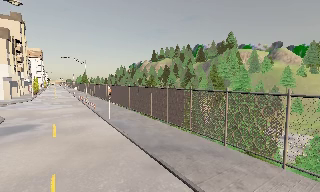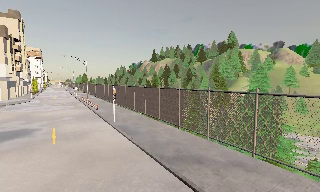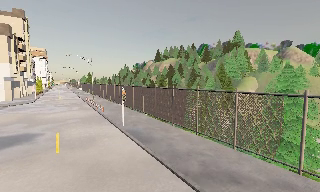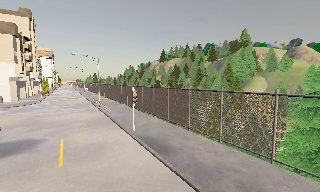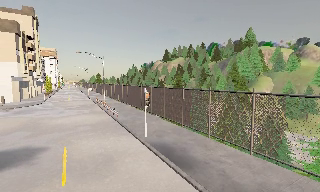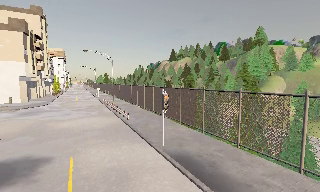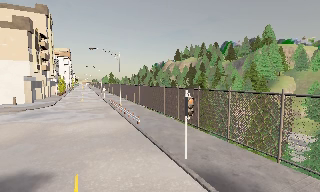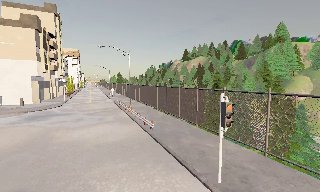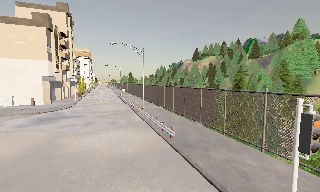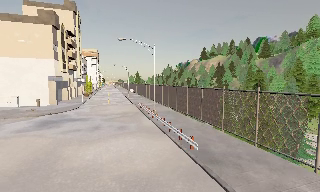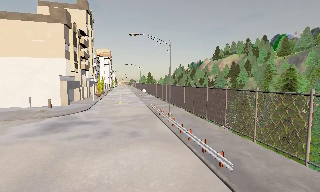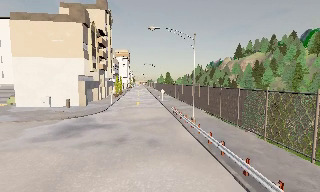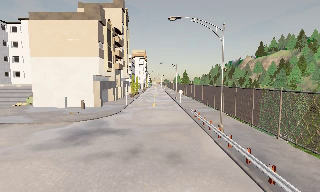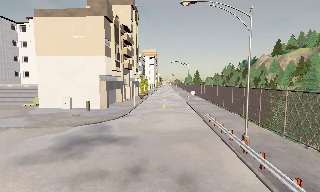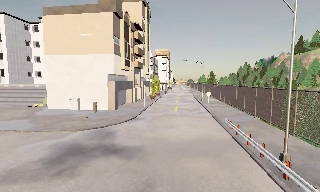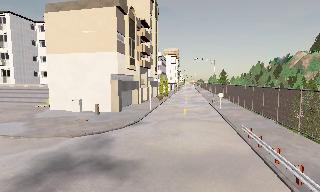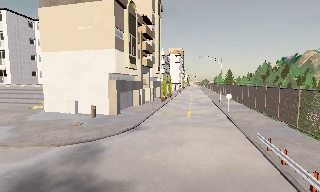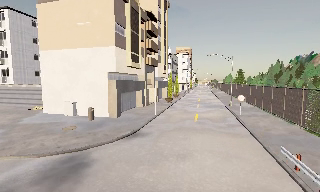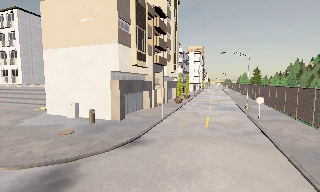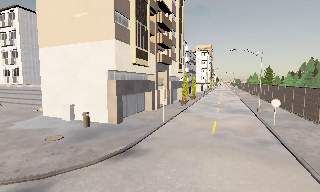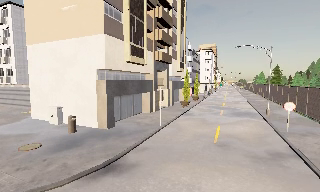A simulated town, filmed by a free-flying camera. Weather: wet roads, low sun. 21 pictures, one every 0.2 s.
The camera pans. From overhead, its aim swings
counterclockwise.
The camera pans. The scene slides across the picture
to the right.
0.0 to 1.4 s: The camera travels forward and to its left, about 11 m, so what stands in front looms larger.
1.4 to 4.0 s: The camera swings to its left by about 45 degrees, and the scene slides to the right. It travels forward, about 20 m.
The film runs forward here.
